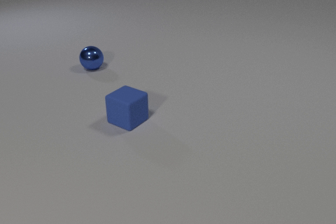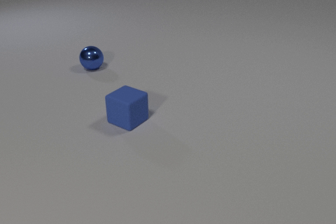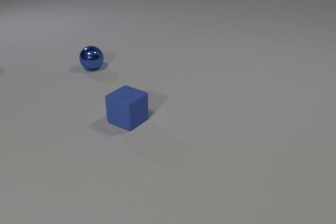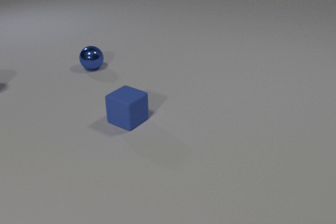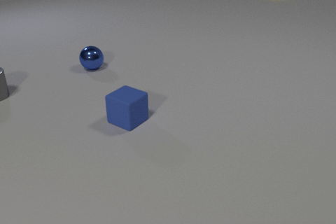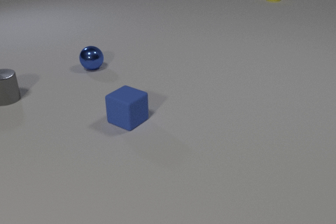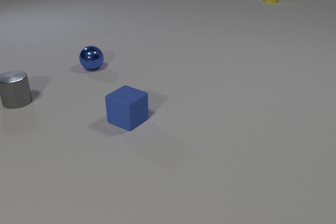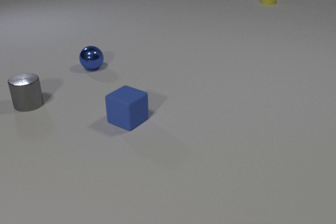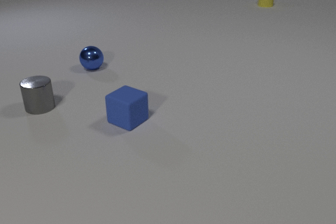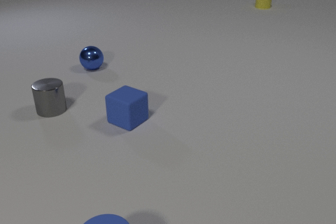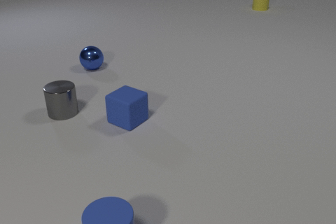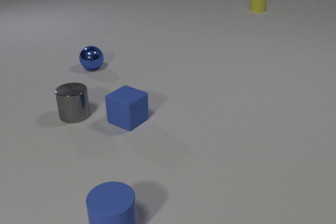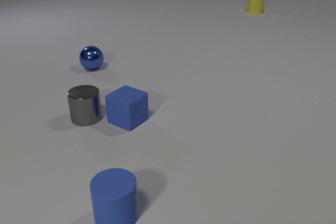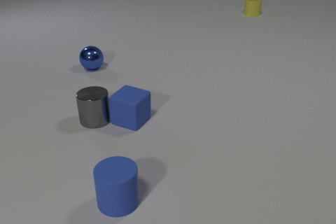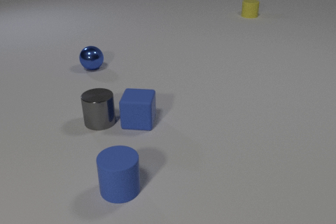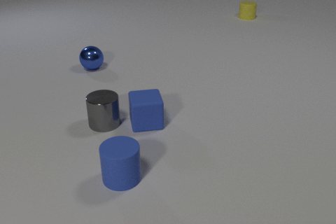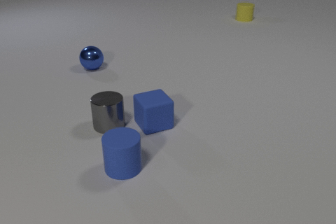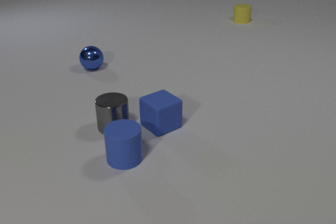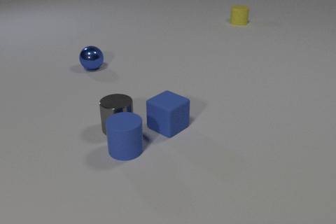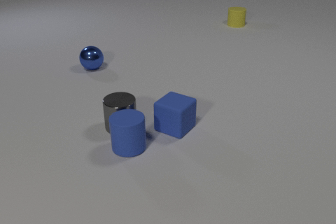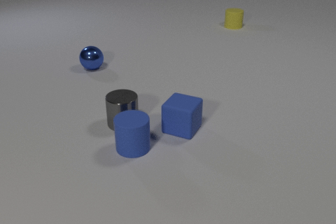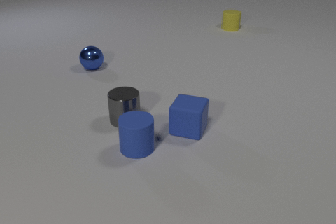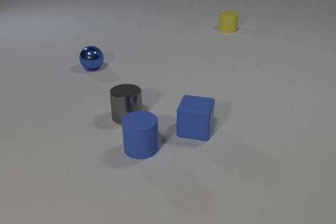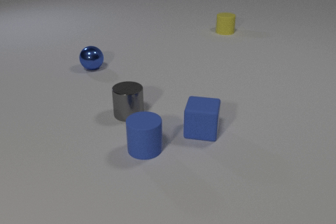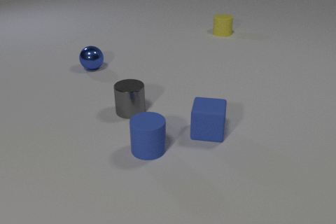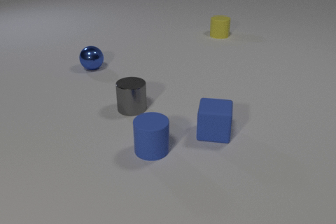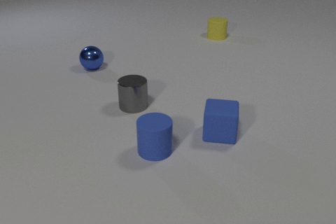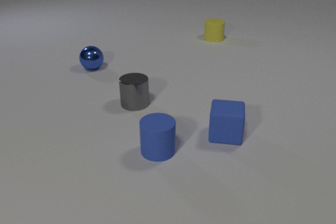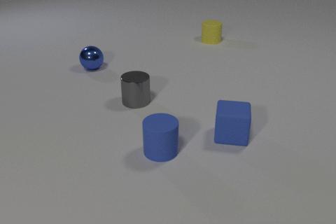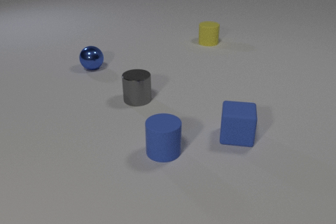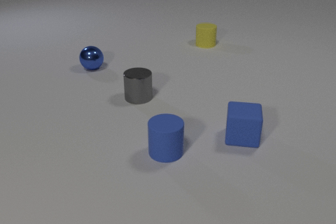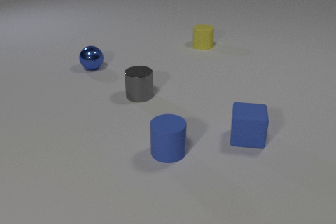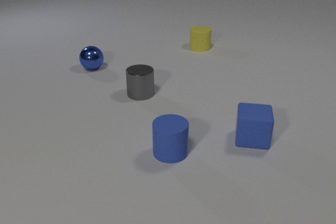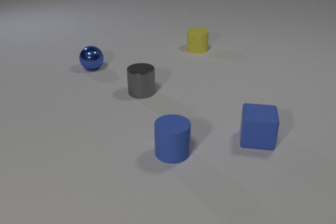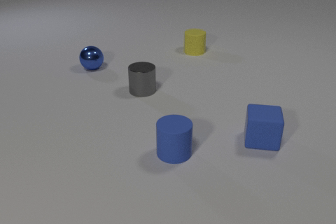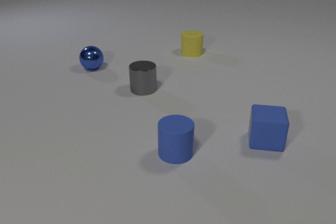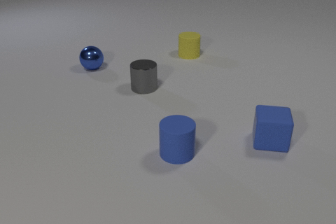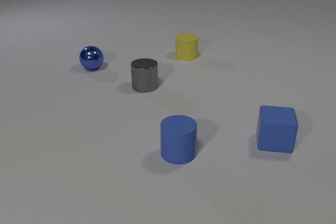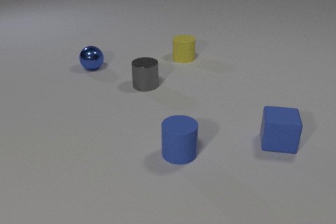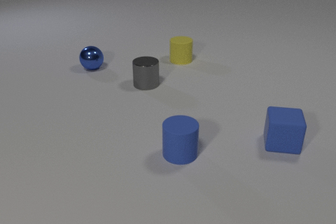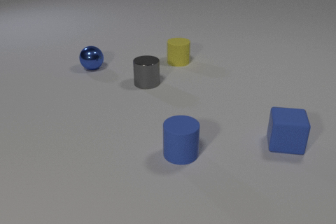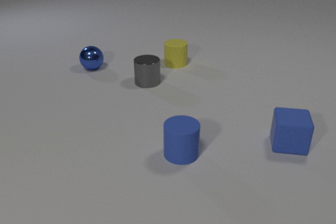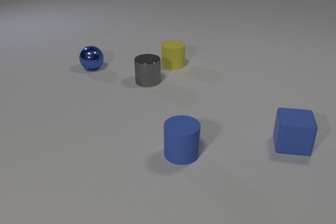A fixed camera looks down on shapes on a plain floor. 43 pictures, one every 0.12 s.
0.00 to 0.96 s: The gray metal cylinder comes in at the left edge, slides to the right and toward the camera. The yellow rubber cylinder comes in at the top edge, slides toward the camera.
0.96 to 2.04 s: The gray metal cylinder slides to the right and toward the camera. The blue rubber cube slides to the right, spins counterclockwise seen from above by about 75 degrees, its near face sliding to the right. The blue rubber cylinder comes in at the bottom edge, slides away from the camera. The yellow rubber cylinder slides toward the camera. The gray metal cylinder and the blue rubber cube collide.
2.04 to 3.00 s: The gray metal cylinder slides away from the camera and to the right. The blue rubber cube slides to the right, spins counterclockwise seen from above by about 45 degrees, its near face sliding to the right. The blue rubber cylinder slides to the right and away from the camera. The yellow rubber cylinder slides toward the camera and to the left. The gray metal cylinder and the blue rubber cylinder collide.
3.00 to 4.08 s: The gray metal cylinder slides away from the camera. The blue rubber cube slides to the right. The blue rubber cylinder slides to the right. The yellow rubber cylinder slides toward the camera and to the left.
4.08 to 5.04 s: The gray metal cylinder slides away from the camera. The blue rubber cube slides to the right. The blue rubber cylinder slides to the right. The yellow rubber cylinder slides toward the camera and to the left.
How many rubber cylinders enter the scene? 2.
What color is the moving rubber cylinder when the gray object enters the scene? yellow.
How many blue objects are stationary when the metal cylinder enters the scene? 2.
